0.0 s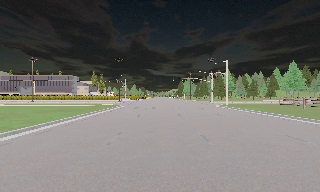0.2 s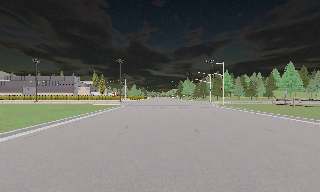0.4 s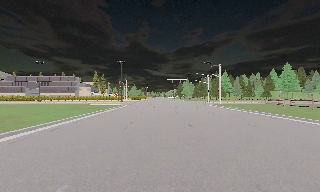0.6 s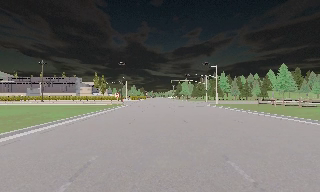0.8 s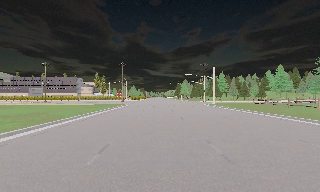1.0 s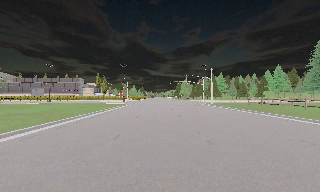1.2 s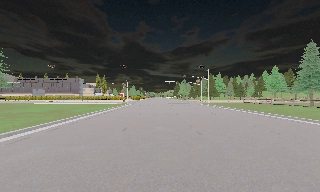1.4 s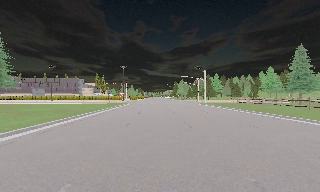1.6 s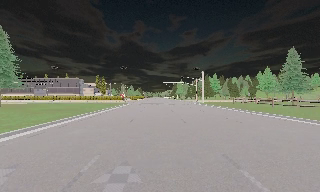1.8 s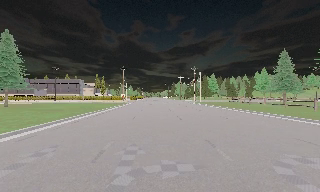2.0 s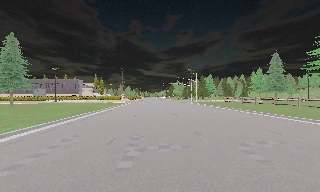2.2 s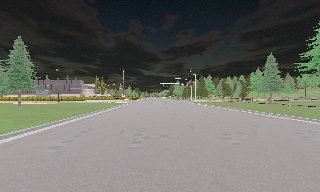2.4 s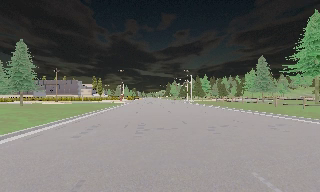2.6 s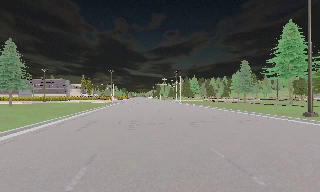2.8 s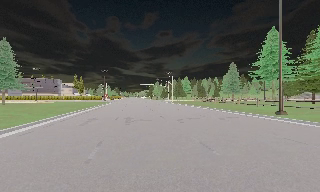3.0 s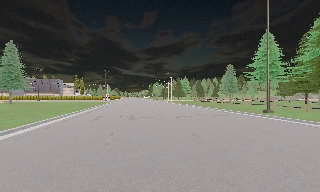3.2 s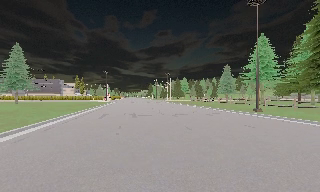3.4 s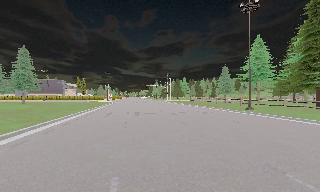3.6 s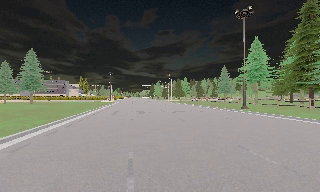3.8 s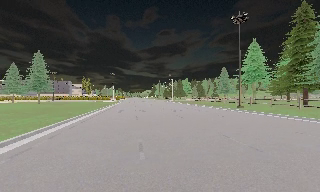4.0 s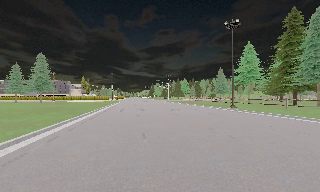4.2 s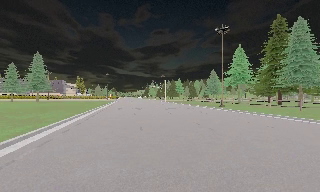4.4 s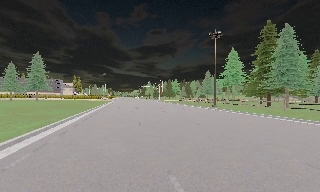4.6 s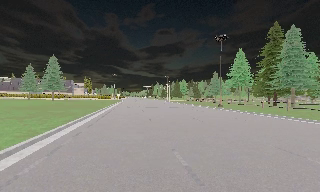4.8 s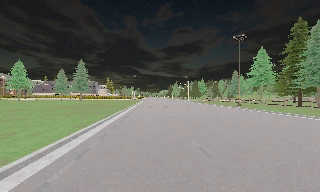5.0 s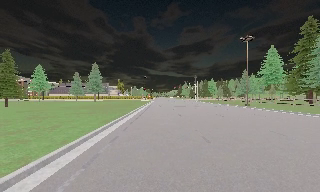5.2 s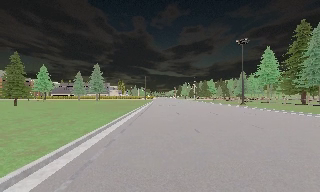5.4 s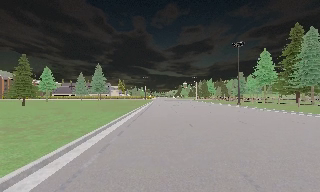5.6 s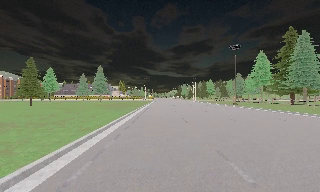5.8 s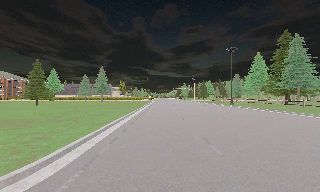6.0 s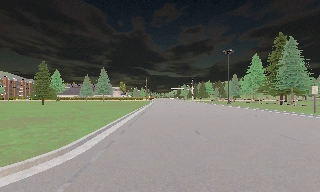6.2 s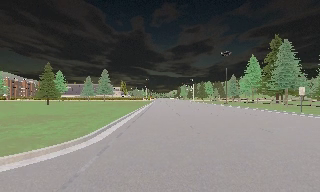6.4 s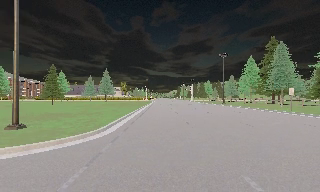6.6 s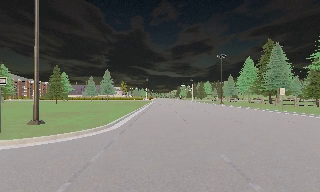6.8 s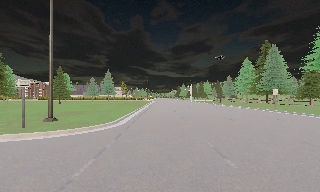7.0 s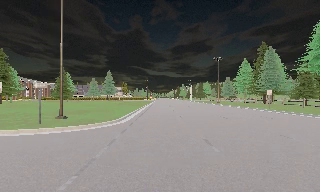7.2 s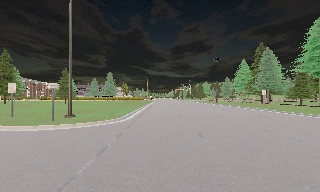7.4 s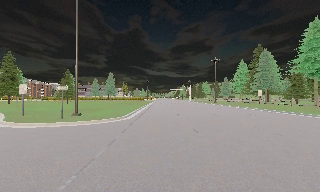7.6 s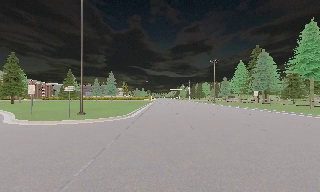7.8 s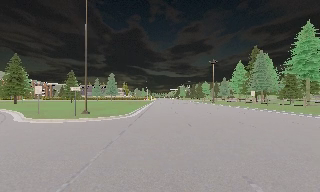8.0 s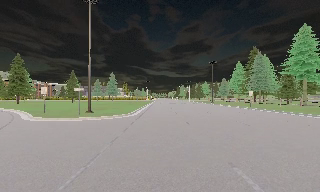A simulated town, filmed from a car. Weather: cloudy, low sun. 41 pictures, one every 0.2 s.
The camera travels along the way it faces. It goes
backward.
0.0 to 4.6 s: The camera travels backward, about 35 m, so what stands in front gets smaller.
4.6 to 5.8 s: The camera pans to its left, which is counterclockwise from overhead, by about 10 degrees. It travels backward, about 9 m, so what stands in front gets smaller.
5.8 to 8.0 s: The camera travels backward, about 12 m, so what stands in front gets smaller. It loses speed.
The film runs backward here.
